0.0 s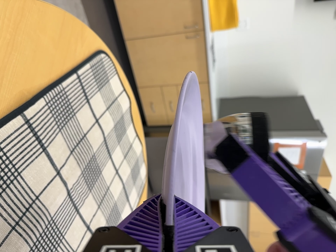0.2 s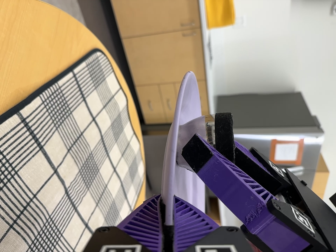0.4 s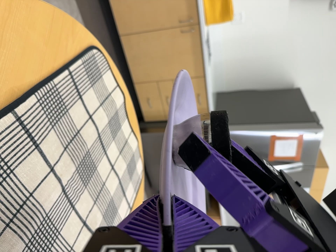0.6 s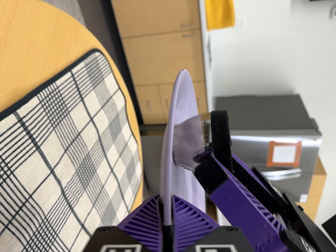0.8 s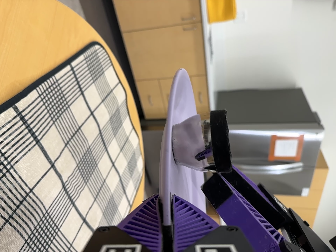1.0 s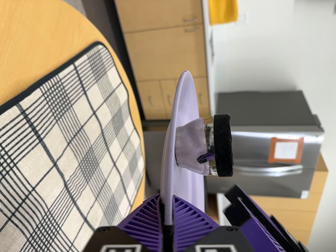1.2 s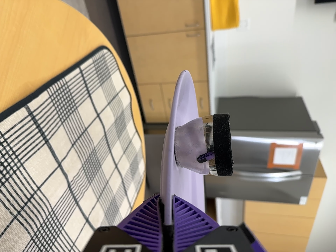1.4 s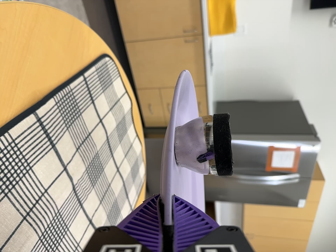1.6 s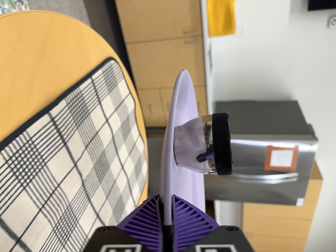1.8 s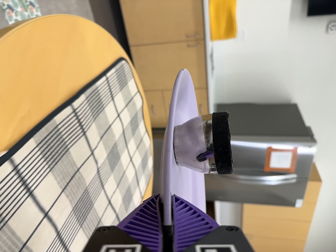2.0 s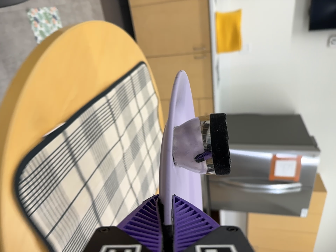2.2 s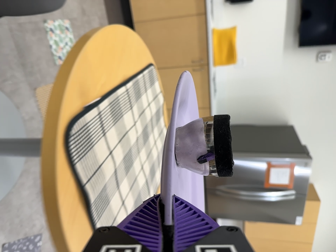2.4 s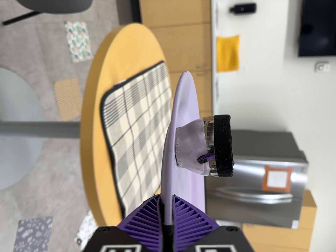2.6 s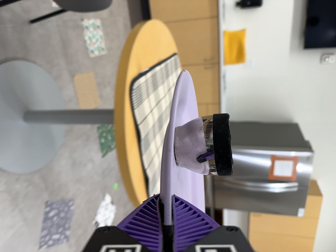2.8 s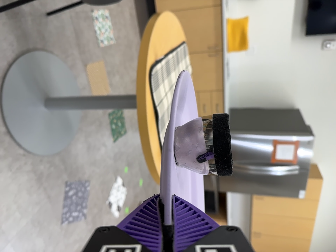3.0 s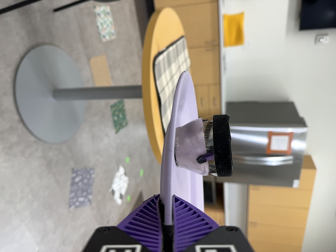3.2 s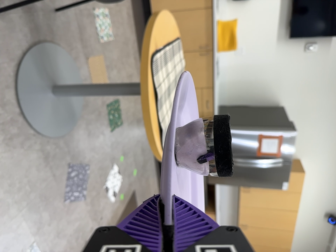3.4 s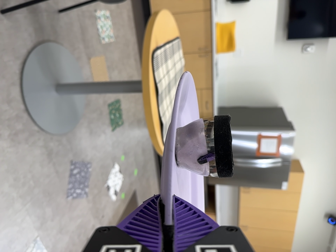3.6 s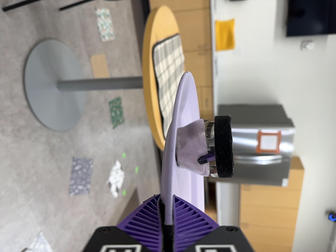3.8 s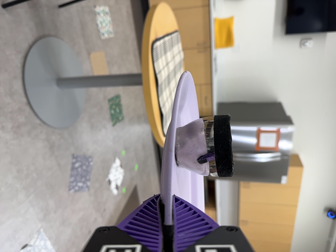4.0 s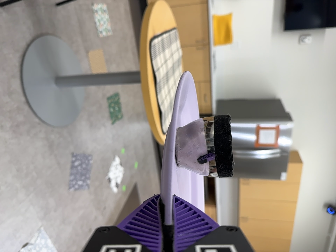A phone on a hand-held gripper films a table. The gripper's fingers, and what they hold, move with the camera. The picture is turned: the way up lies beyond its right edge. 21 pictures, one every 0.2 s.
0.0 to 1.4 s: The camera shifts only a little, or ends up much as it began.
1.4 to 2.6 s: The camera travels backward and toward the bottom of its view, about 60 cm, so what stands in front gets smaller. Its aim tips toward the top of its view by about 10 degrees.
2.6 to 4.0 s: The camera travels backward and toward the bottom of its view, about 40 cm, so what stands in front gets smaller.
The film runs backward here.
